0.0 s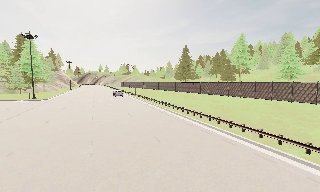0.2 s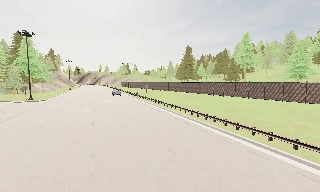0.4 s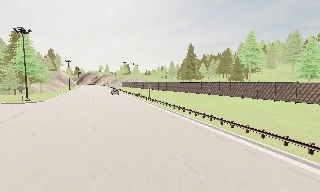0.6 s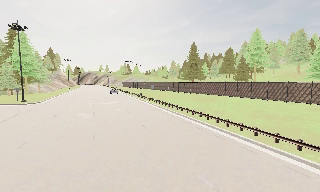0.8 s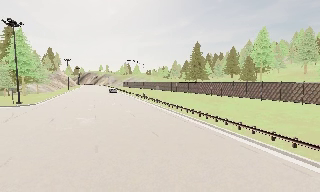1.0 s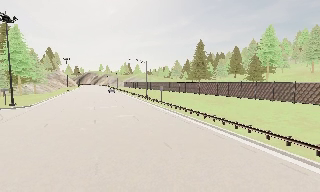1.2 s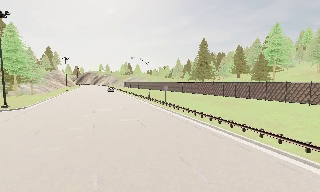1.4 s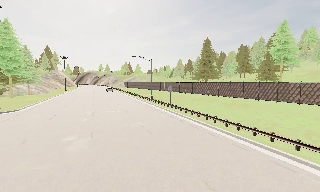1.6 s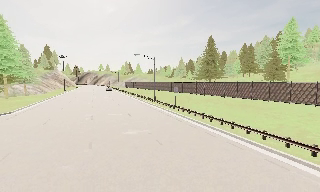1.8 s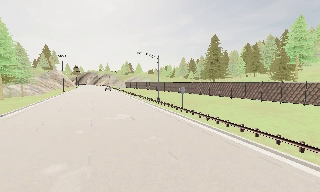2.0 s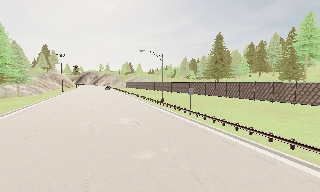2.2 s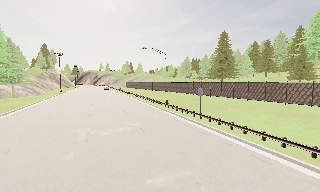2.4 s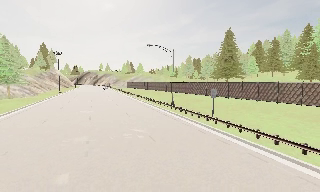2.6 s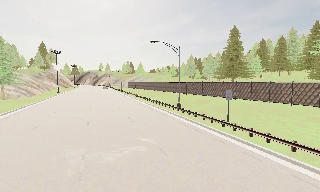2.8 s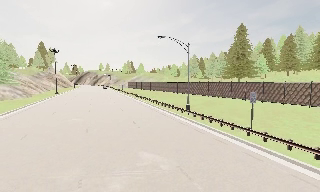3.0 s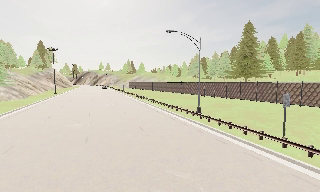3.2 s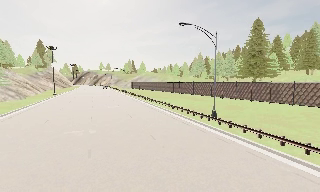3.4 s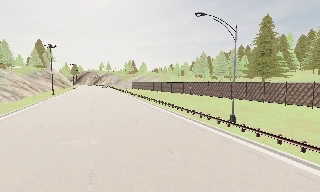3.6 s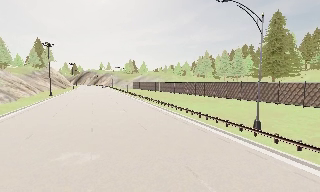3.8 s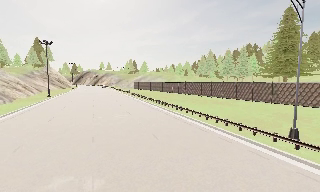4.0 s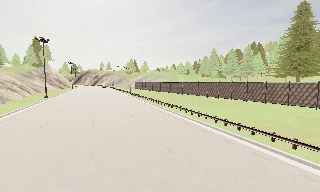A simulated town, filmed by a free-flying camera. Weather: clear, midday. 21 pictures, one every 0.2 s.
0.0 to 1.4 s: The camera travels forward and to its left, about 13 m, so what stands in front looms larger.
1.4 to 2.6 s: The camera travels forward, about 11 m, so what stands in front looms larger.
2.6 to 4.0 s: The camera travels forward and to its left, about 14 m, so what stands in front looms larger.
The film runs forward here.
